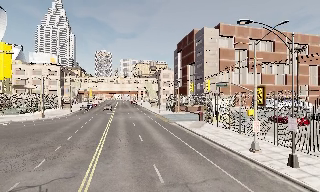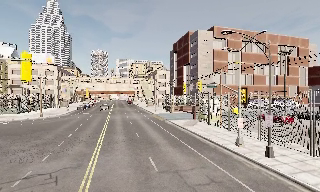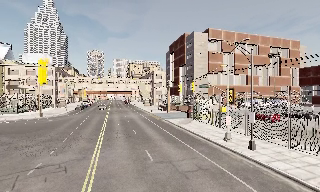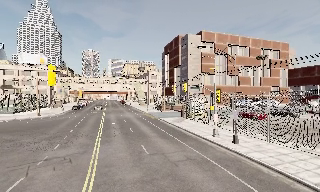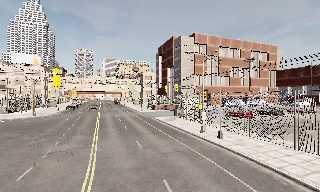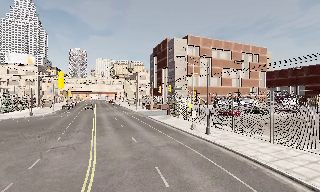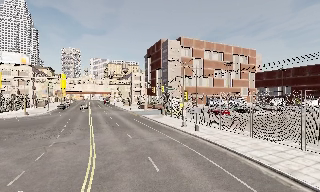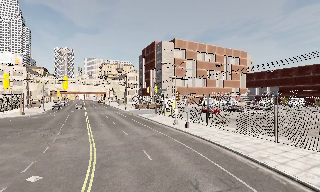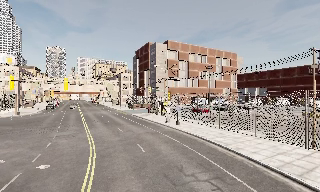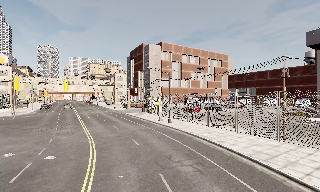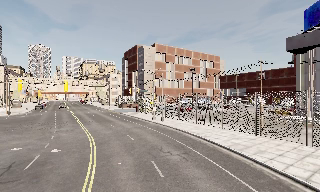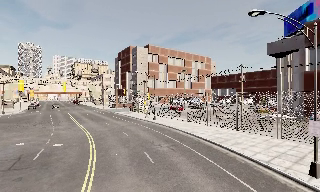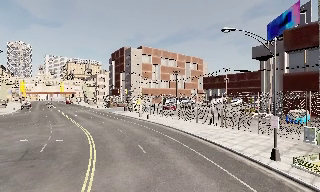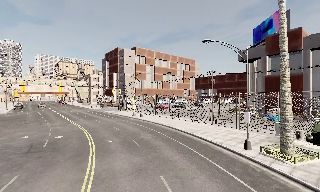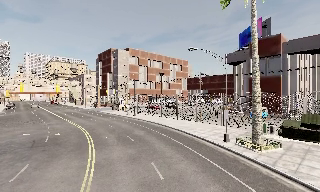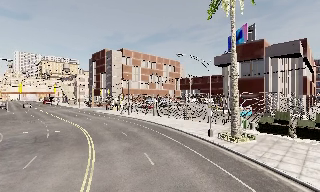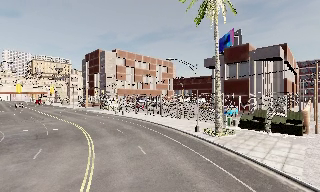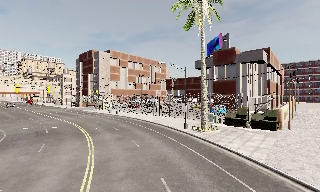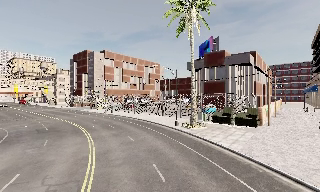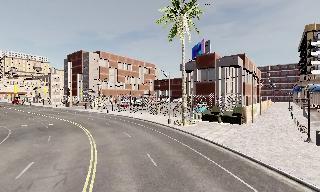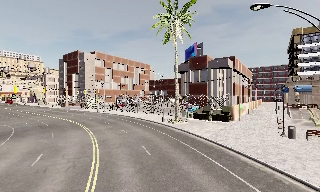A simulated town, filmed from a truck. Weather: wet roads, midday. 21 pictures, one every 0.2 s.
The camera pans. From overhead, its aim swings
clockwise.
The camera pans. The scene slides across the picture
to the left.
0.0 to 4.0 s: The scene slides to the left, as the camera pans about 40 degrees to its right. It travels backward, about 30 m.
The film runs backward here.
